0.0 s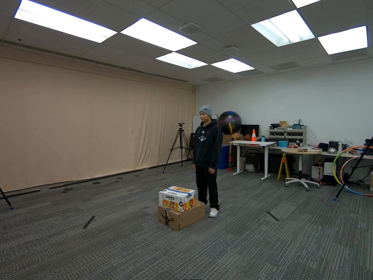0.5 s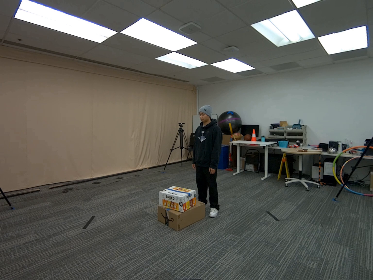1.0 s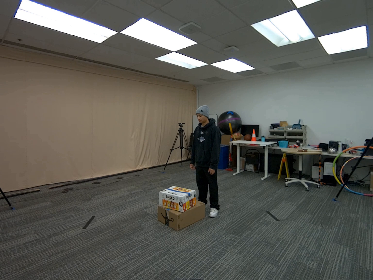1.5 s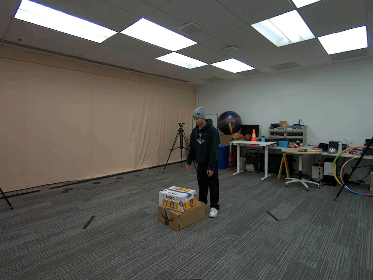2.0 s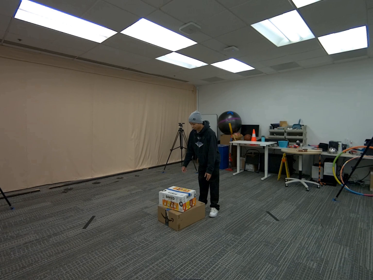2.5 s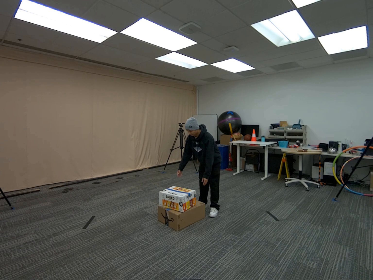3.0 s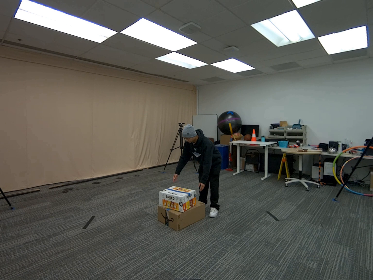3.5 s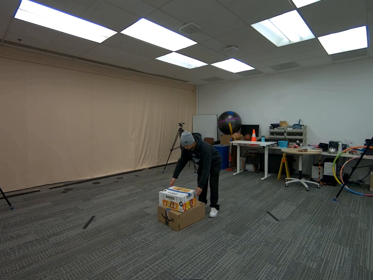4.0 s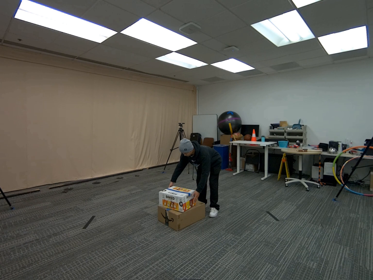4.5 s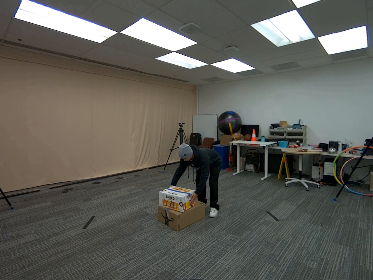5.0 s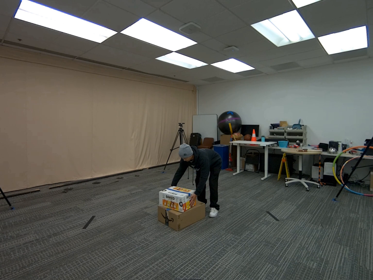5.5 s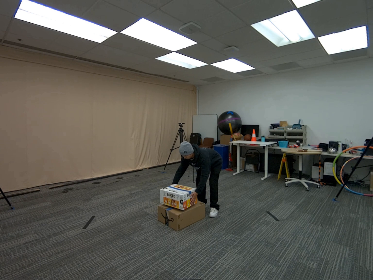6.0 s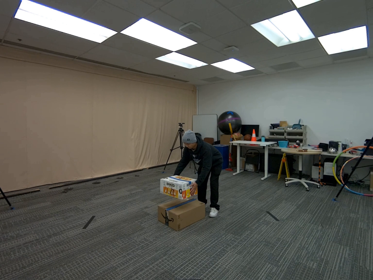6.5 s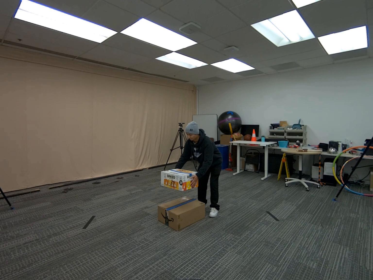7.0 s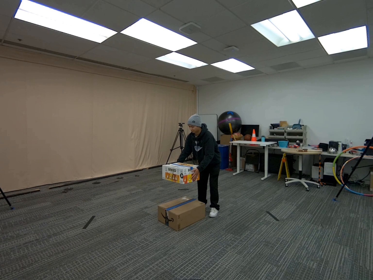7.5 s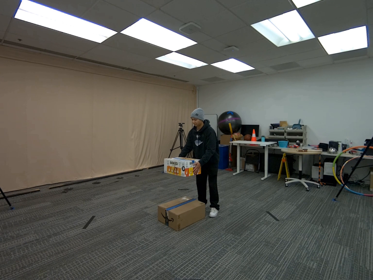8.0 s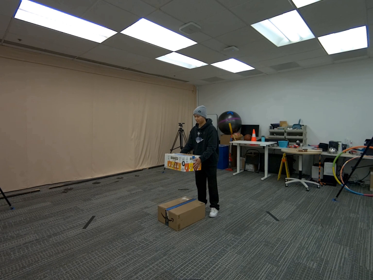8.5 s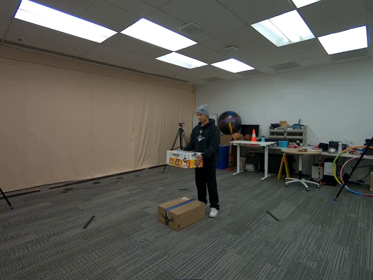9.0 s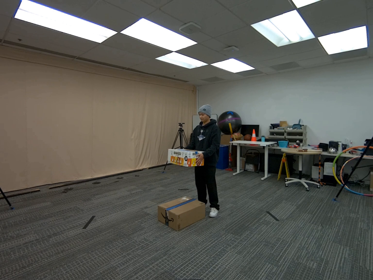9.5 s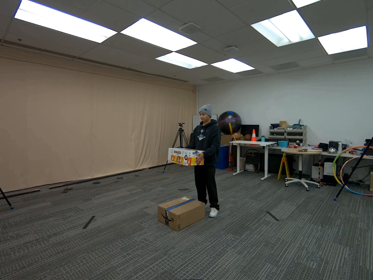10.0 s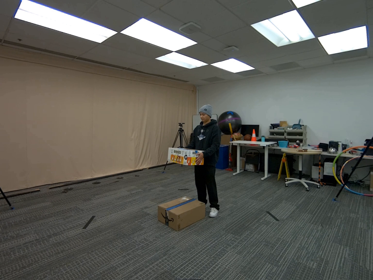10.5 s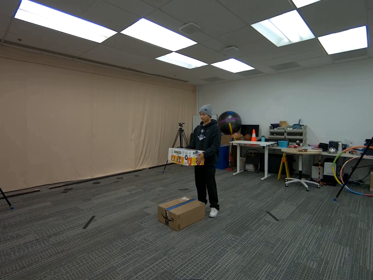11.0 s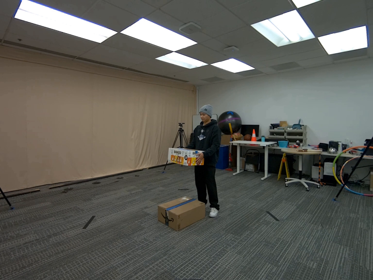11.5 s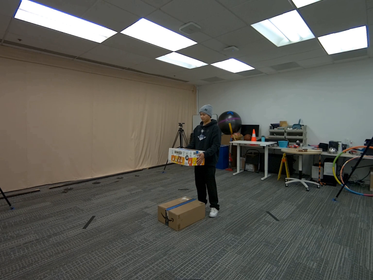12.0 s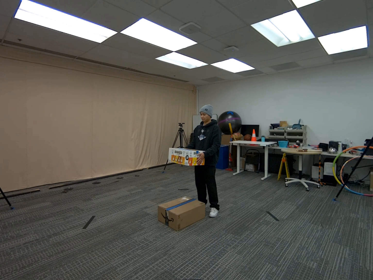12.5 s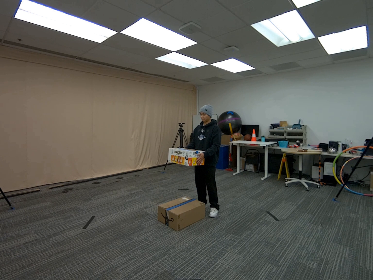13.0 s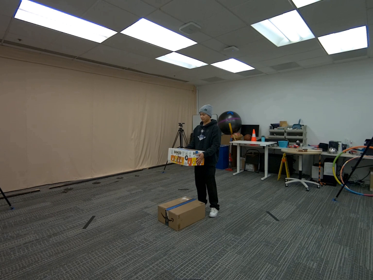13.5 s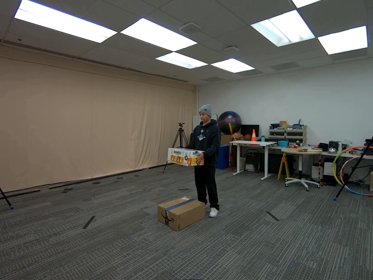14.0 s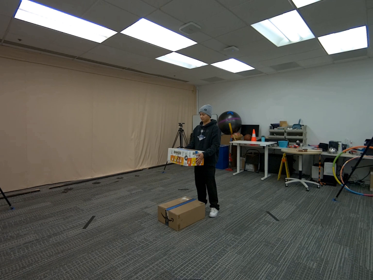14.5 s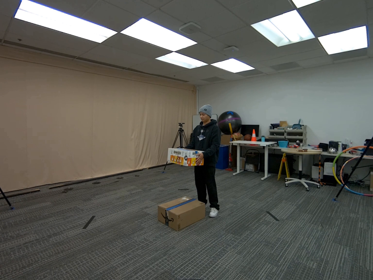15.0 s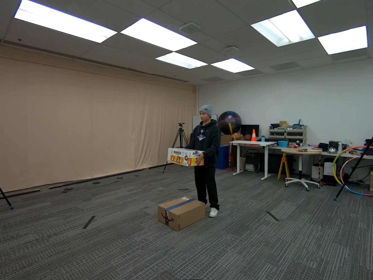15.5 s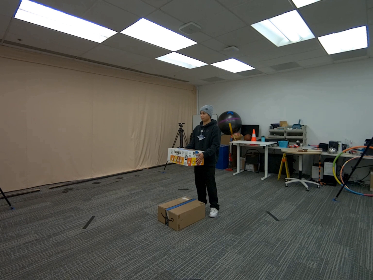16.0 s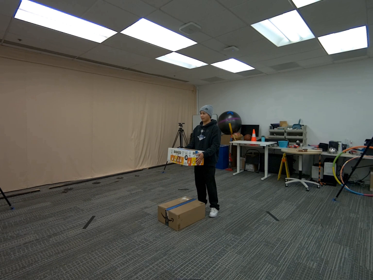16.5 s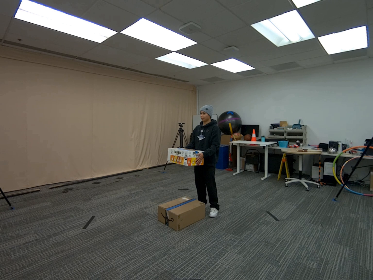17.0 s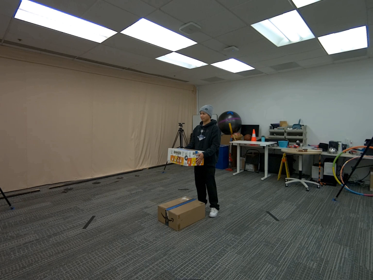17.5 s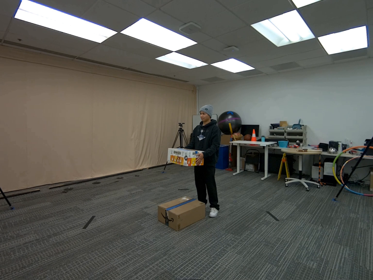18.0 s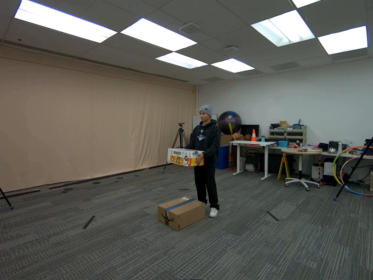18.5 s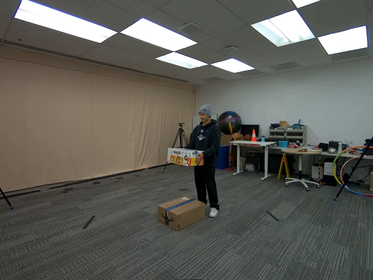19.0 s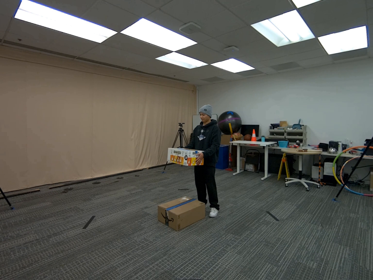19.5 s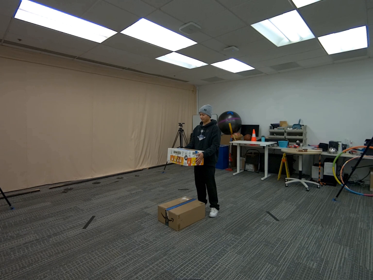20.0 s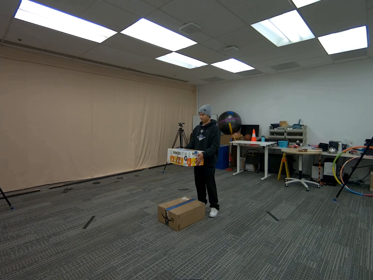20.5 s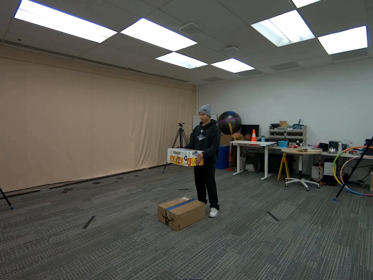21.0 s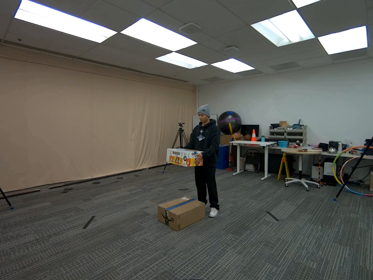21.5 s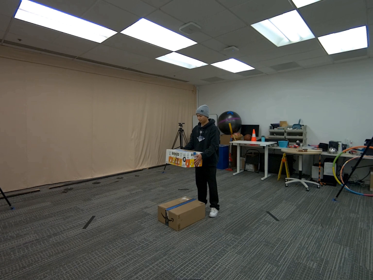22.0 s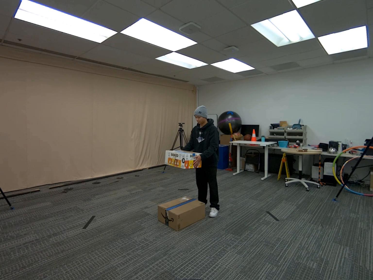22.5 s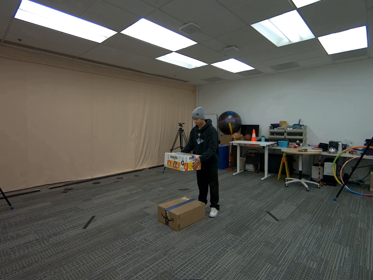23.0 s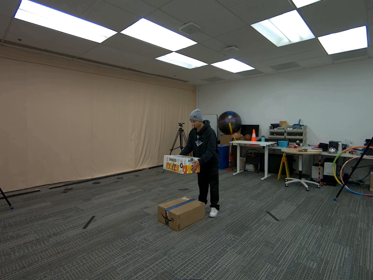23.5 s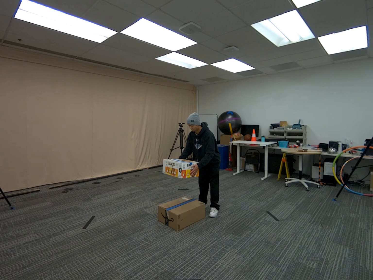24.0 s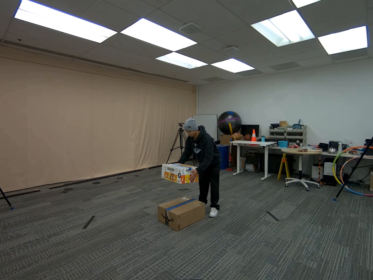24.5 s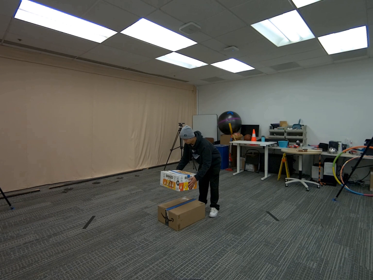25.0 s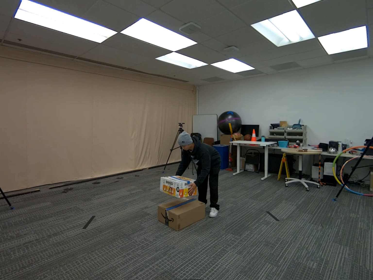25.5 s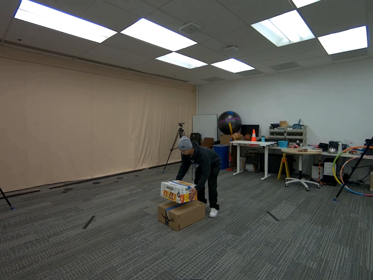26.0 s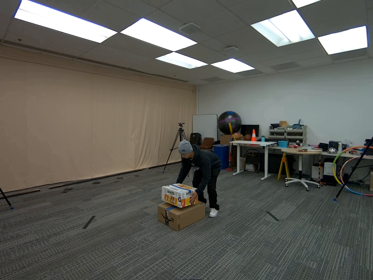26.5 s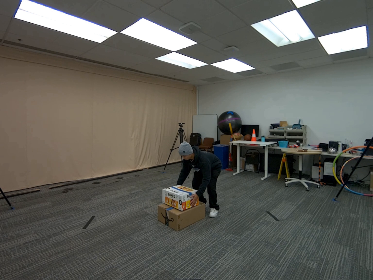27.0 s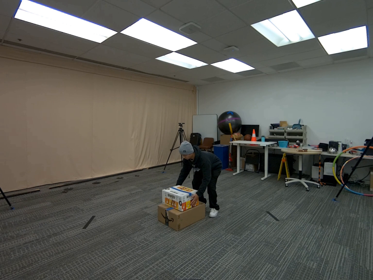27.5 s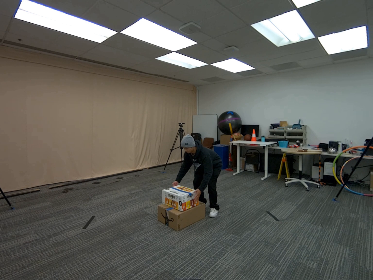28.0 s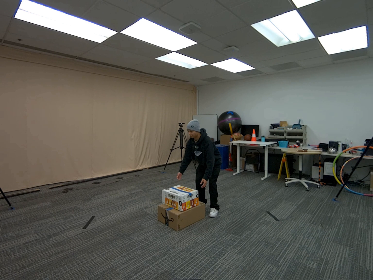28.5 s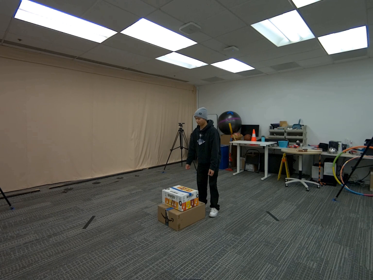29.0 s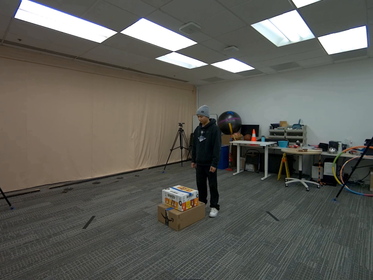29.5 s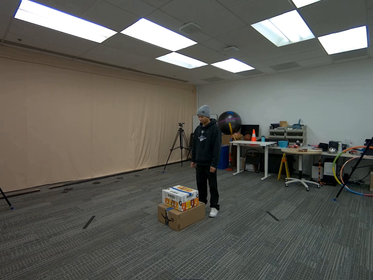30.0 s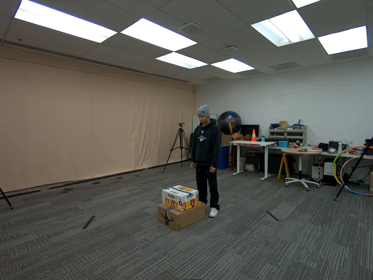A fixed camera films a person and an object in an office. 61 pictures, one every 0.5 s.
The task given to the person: Pick up the snack box on top of the big brown cardboard box, hold the snack box and then place the snack box back on the big cardboard box.
